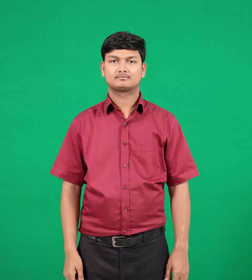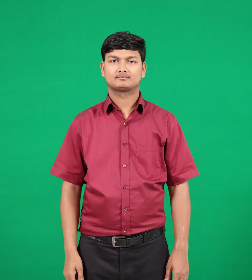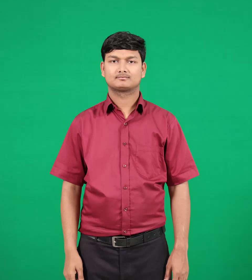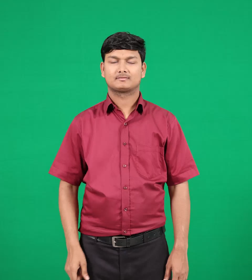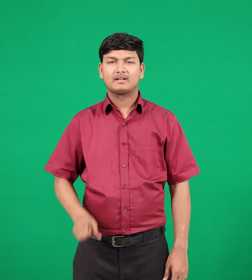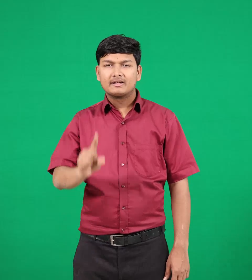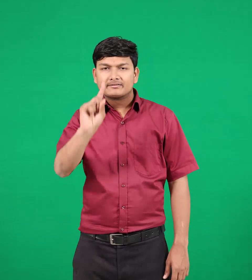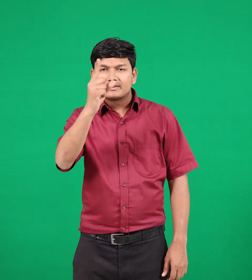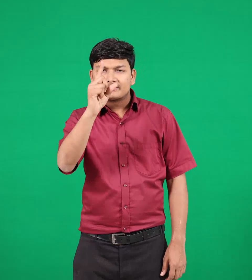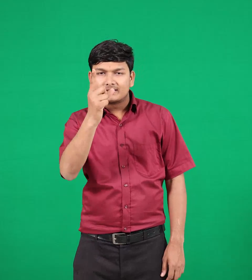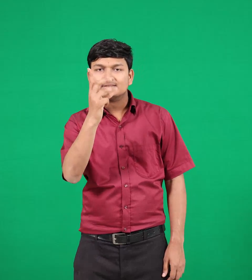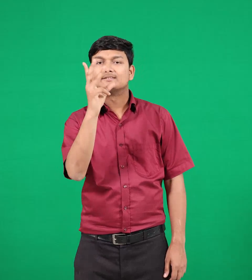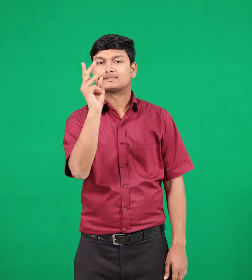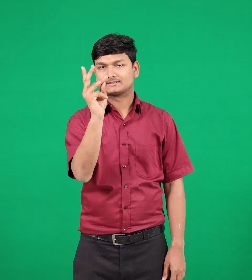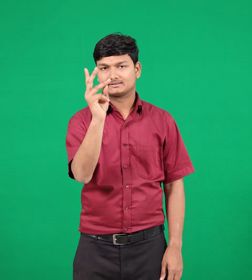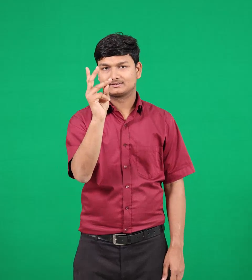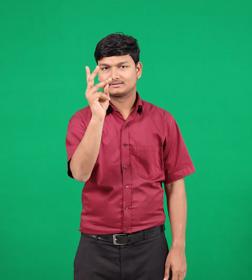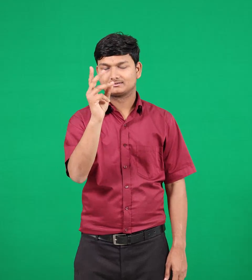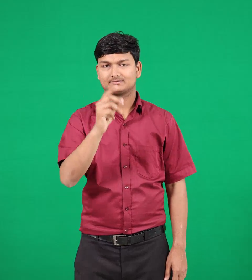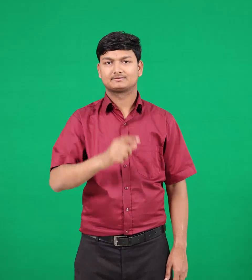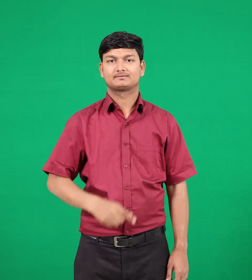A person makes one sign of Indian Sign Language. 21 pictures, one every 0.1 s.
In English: third
